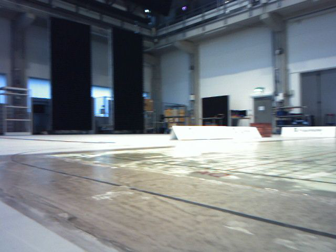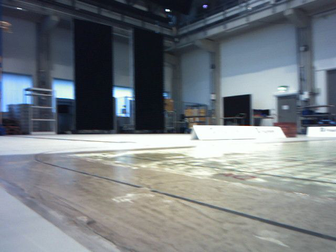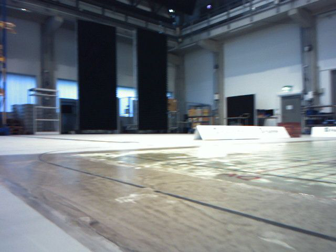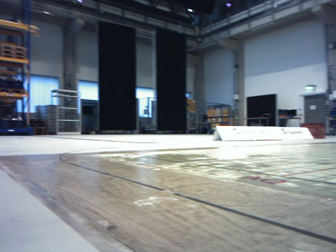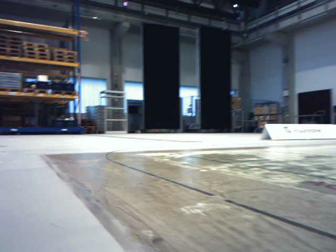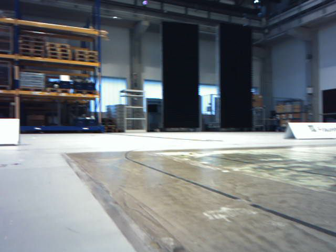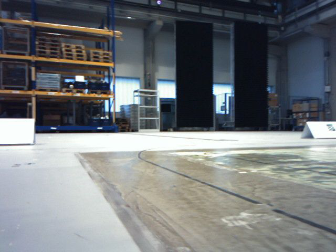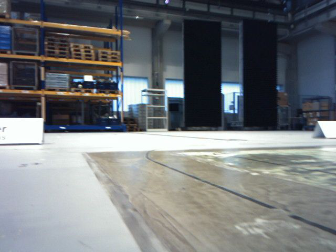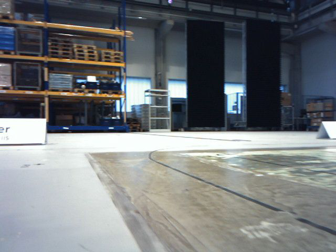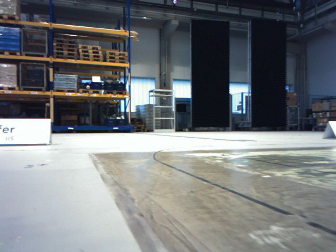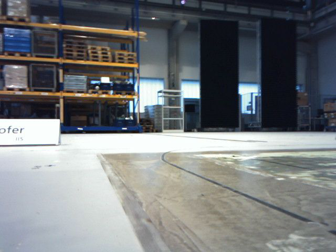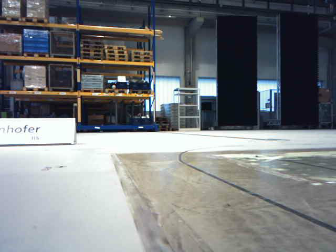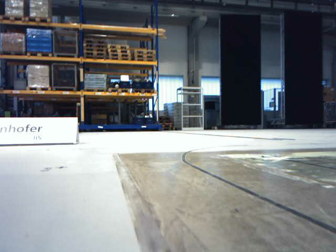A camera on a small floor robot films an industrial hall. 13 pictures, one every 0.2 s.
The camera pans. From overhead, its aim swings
counterclockwise.
The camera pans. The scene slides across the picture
to the right.
0.0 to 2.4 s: The camera pans to its left, which is counterclockwise from overhead, by about 35 degrees. It travels forward, about 0.5 m.
The film runs forward here.
